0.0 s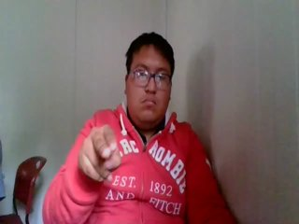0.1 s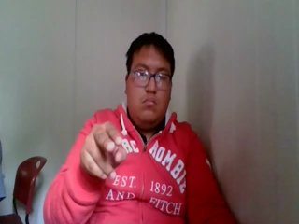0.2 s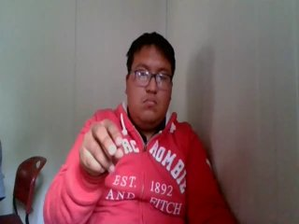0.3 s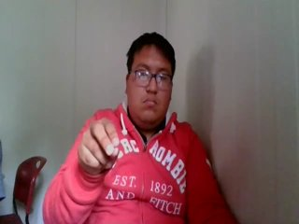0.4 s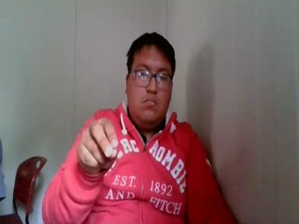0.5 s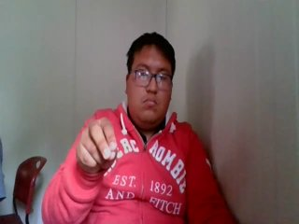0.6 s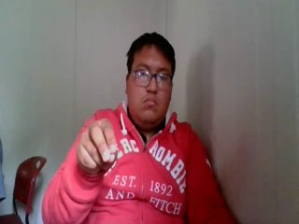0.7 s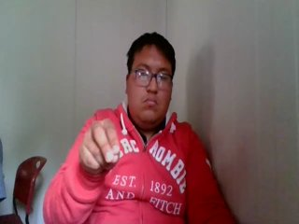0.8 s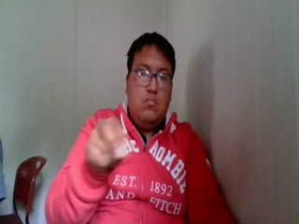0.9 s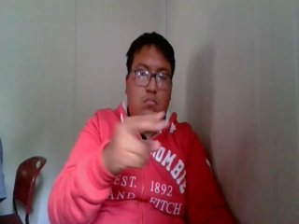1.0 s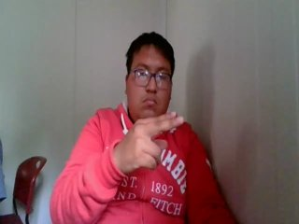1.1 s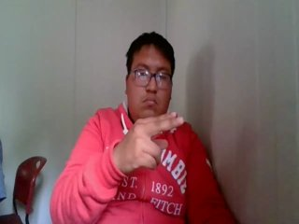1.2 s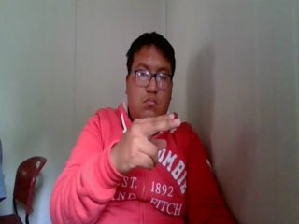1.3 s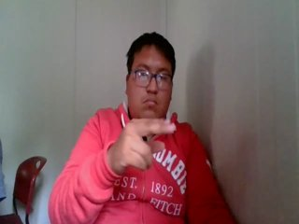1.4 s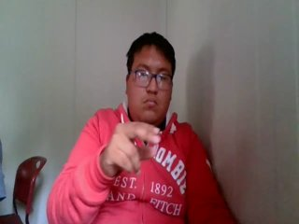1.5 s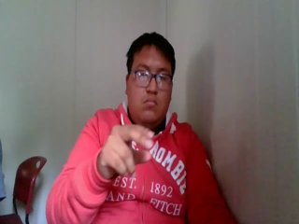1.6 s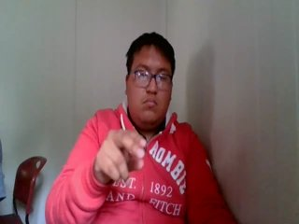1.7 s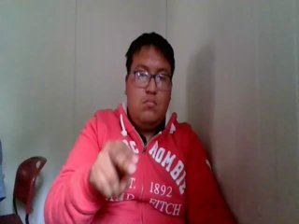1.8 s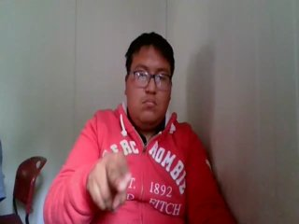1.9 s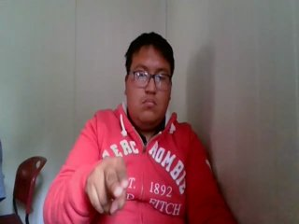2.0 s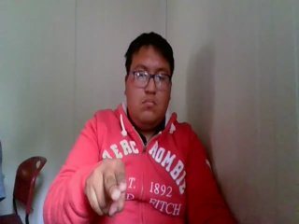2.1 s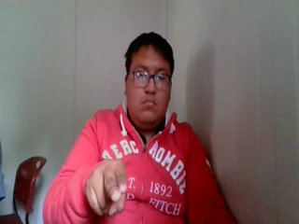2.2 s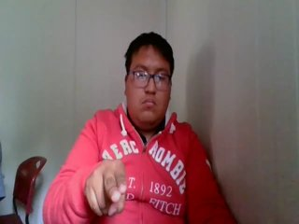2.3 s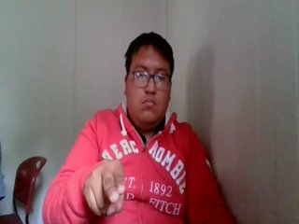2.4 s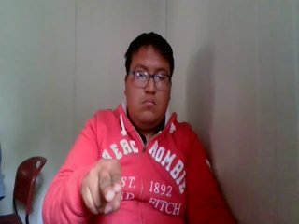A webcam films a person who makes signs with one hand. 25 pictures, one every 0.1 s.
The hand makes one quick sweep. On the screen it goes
to the right.
0.2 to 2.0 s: On the screen the hand sweeps to the right. The name of the sign: Throw left.
2.1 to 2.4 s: Pointing with two fingers.
